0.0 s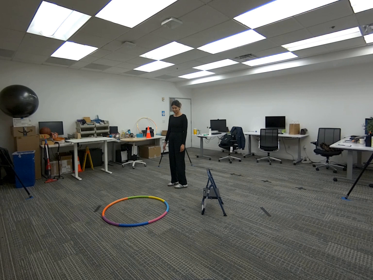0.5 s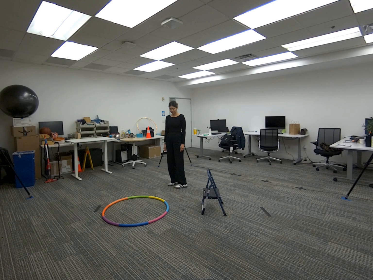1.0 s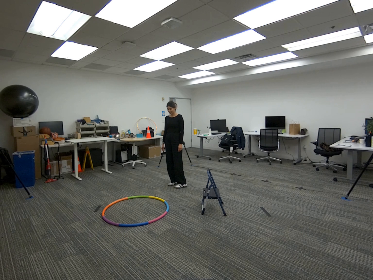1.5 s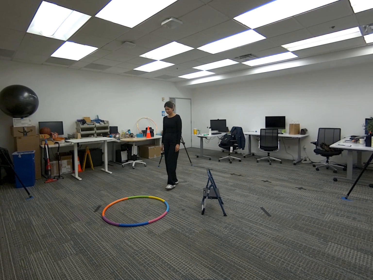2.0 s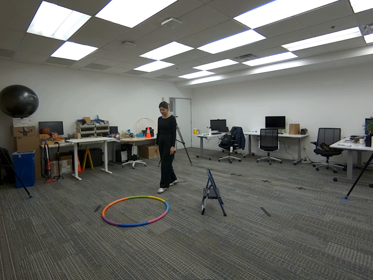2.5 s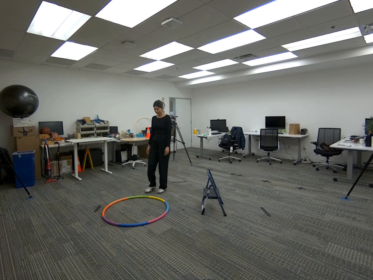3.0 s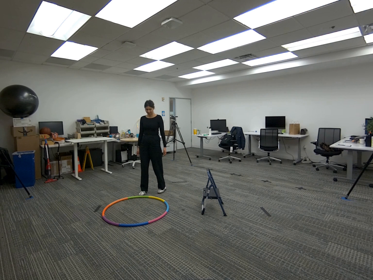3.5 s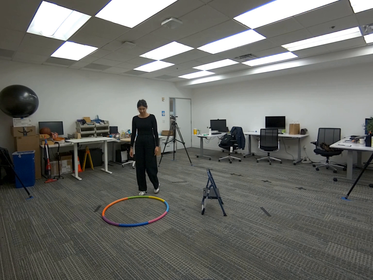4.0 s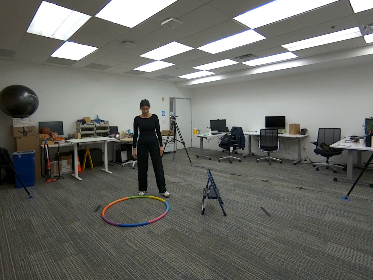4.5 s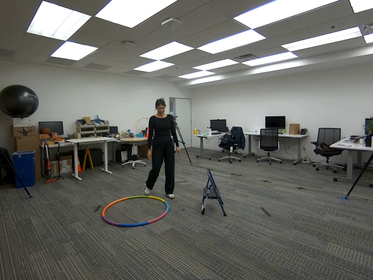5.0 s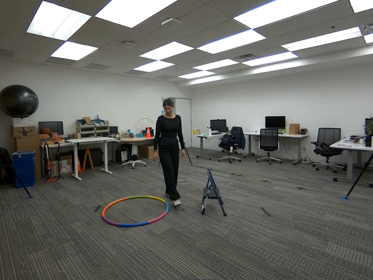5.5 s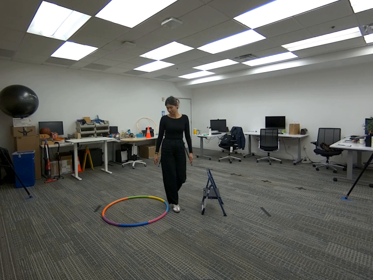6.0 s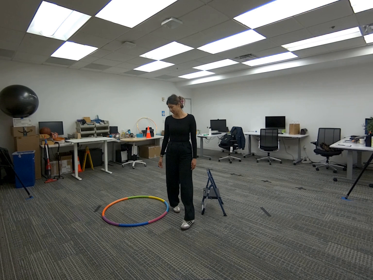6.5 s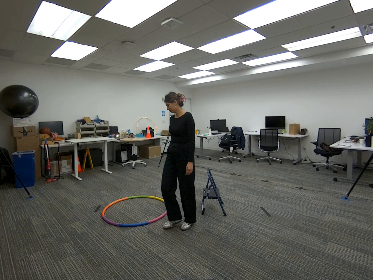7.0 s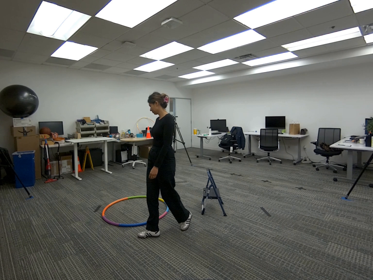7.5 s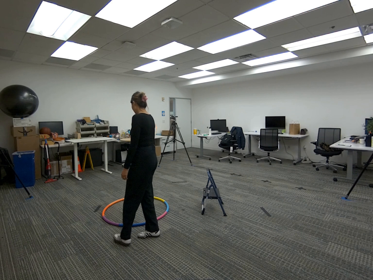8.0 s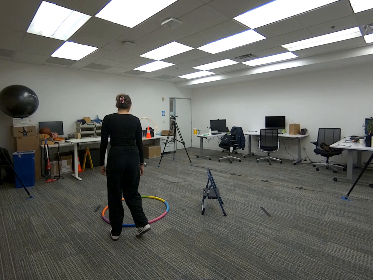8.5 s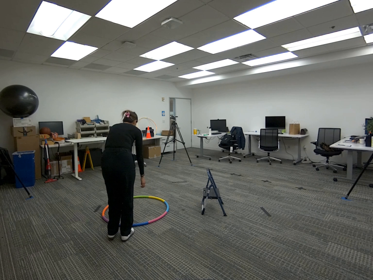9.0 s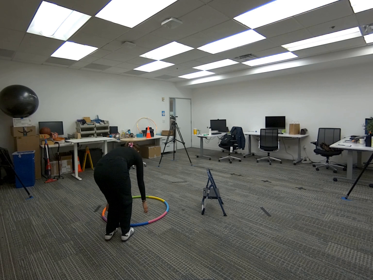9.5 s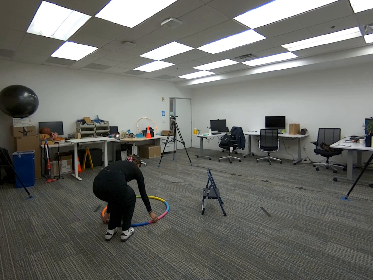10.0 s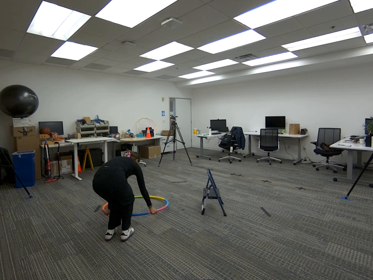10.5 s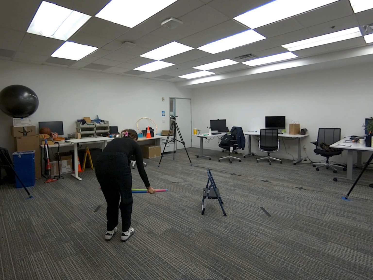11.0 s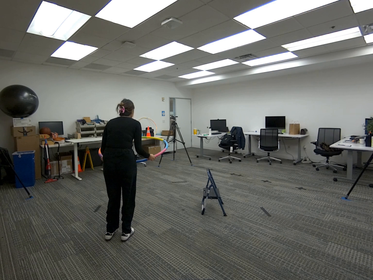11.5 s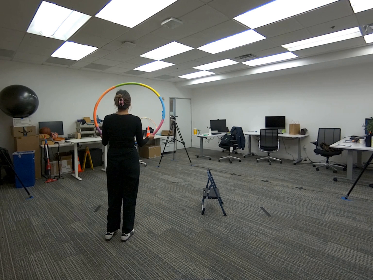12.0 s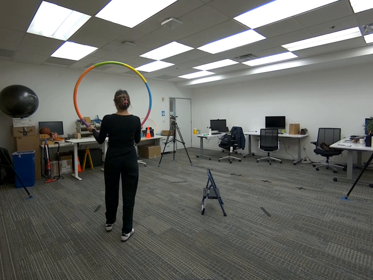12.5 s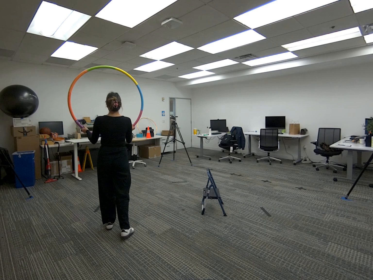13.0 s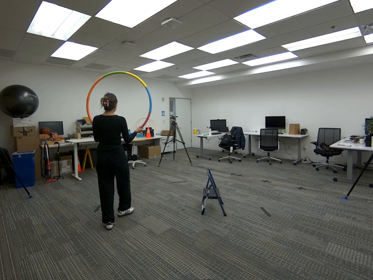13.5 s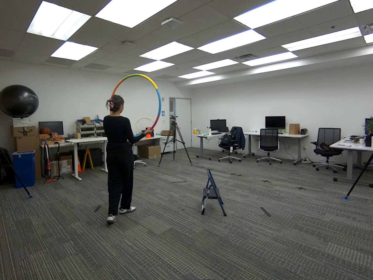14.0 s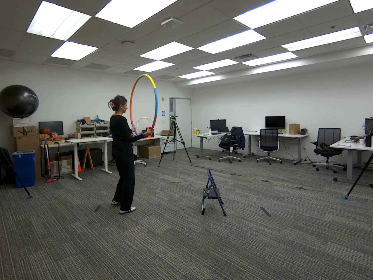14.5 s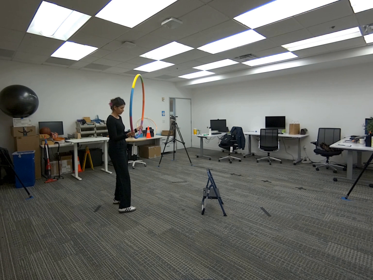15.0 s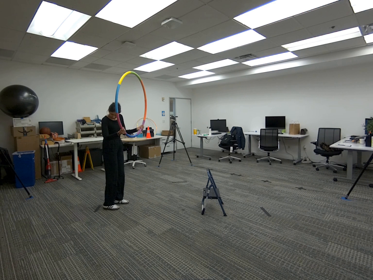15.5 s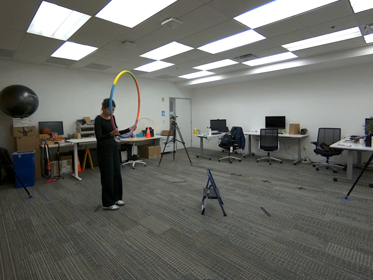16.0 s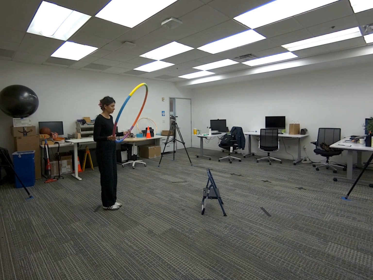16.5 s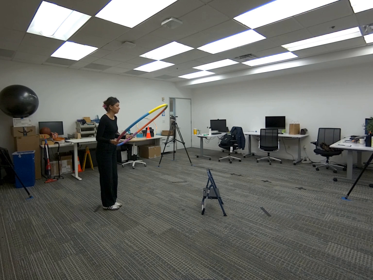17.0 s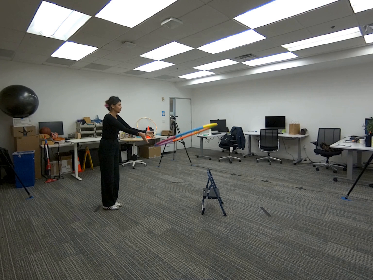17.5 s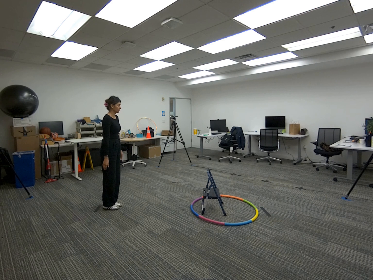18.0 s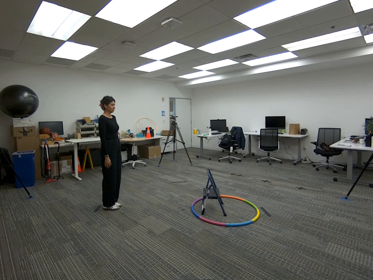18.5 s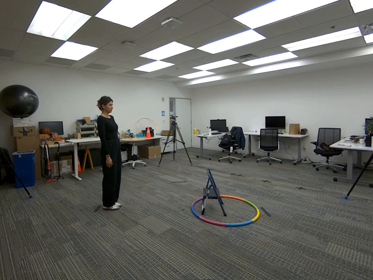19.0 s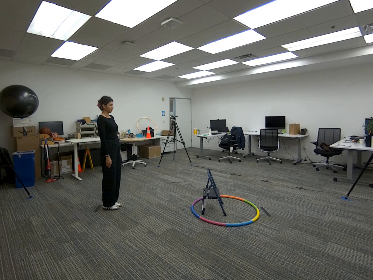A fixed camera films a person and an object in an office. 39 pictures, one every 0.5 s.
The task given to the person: Walk over to the hula hoop on the floor and toss it towards the stepping ladder attempting to land the hula hoop around the step ladder.
